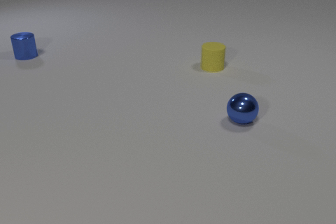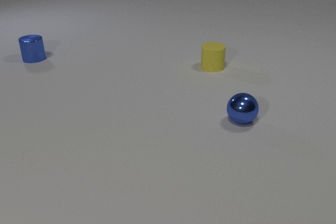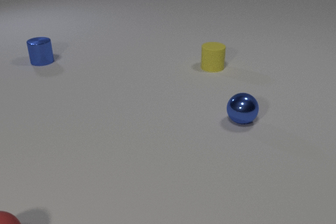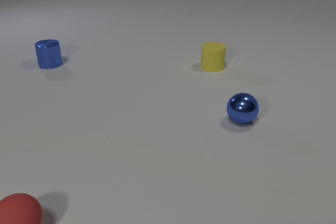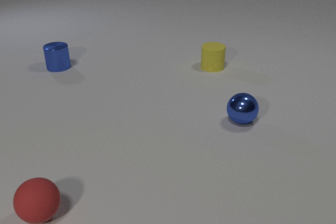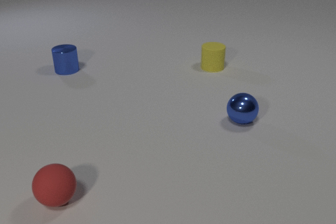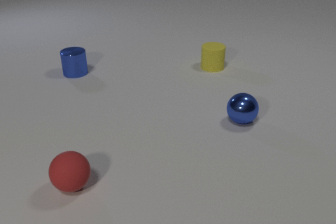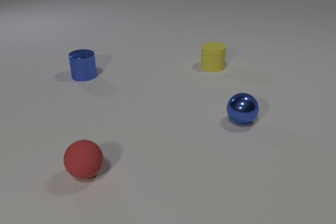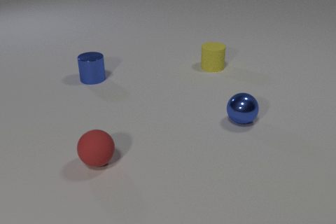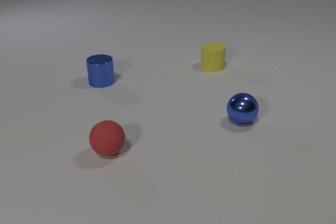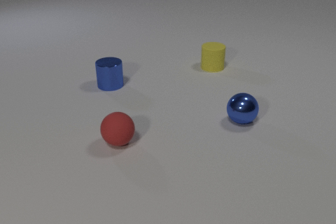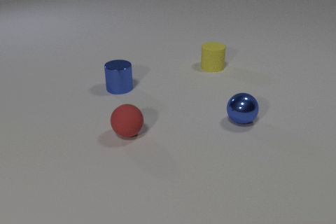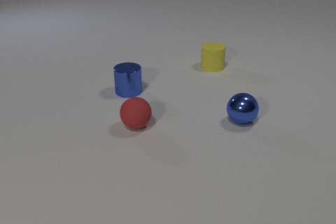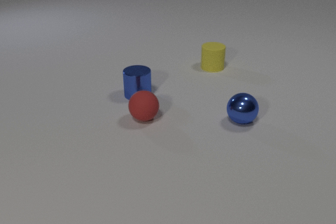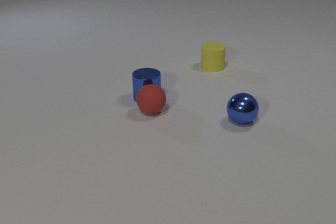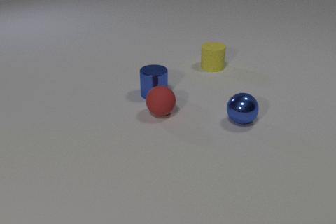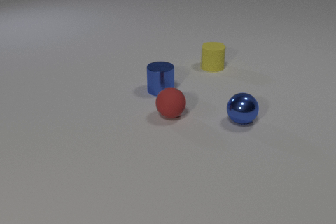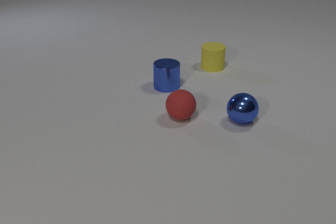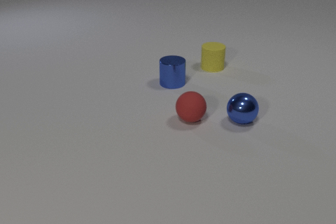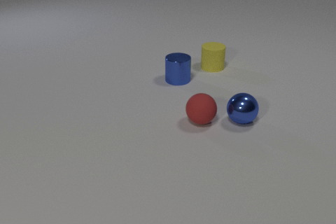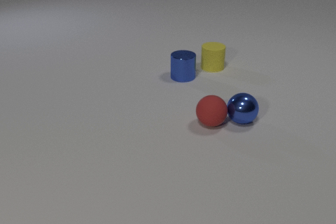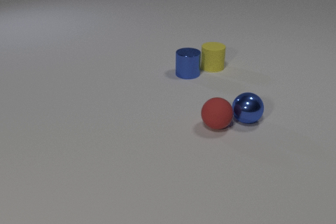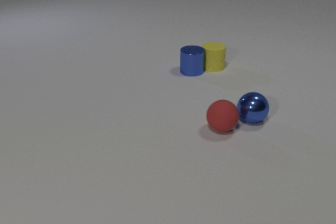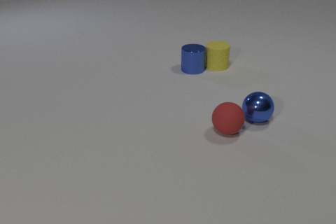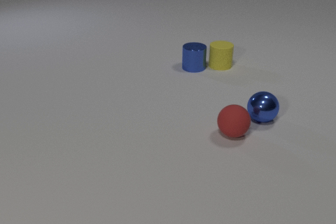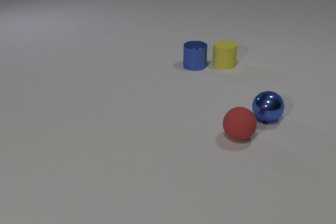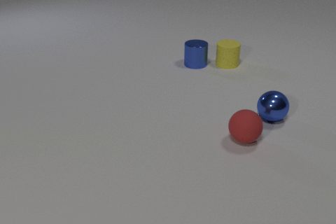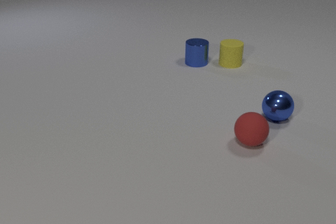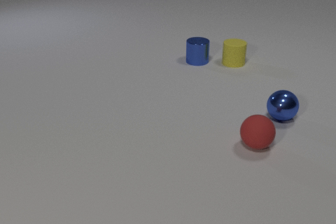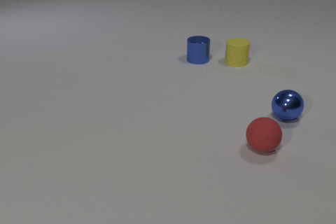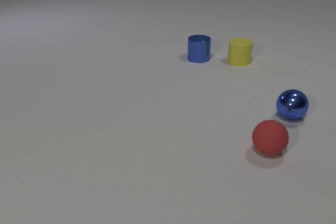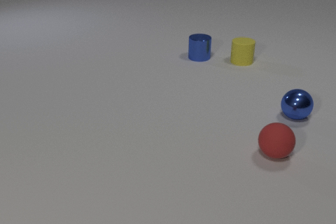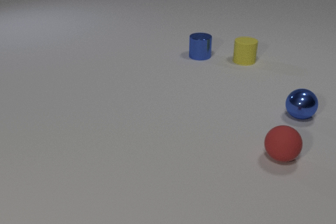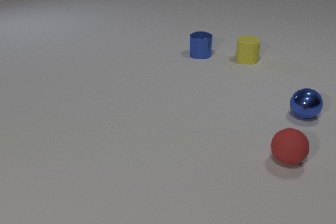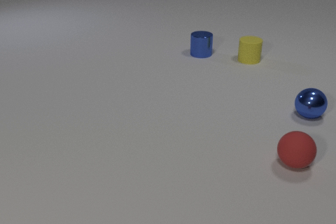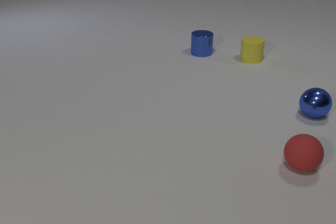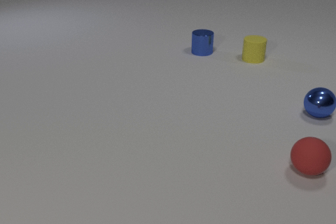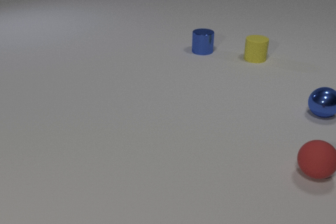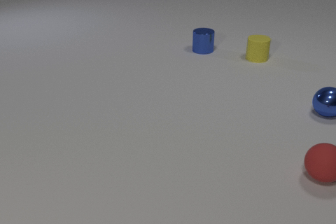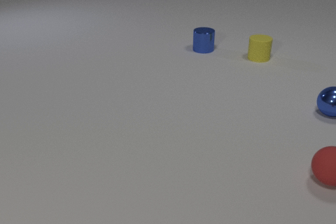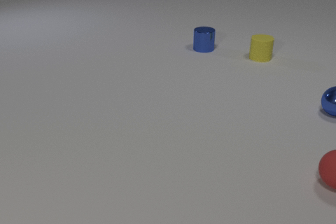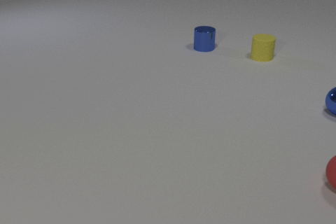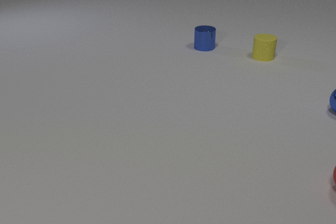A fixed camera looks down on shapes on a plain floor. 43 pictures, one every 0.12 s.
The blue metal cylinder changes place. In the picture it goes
to the right.
The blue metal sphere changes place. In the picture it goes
to the right.
0.00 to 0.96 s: The red rubber sphere comes in at the bottom edge, rolls away from the camera and to the right. The blue metal cylinder slides toward the camera and to the right.
0.96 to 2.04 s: The red rubber sphere rolls to the right and away from the camera. The blue metal cylinder slides to the right. The red rubber sphere and the blue metal cylinder collide.
2.04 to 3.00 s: The red rubber sphere rolls to the right and toward the camera. The blue metal cylinder slides away from the camera and to the right. The yellow rubber cylinder slides to the right and away from the camera. The blue metal sphere rolls to the right. The red rubber sphere and the blue metal sphere collide. The blue metal cylinder and the yellow rubber cylinder collide.
3.00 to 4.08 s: The red rubber sphere rolls to the right and toward the camera. The blue metal cylinder slides away from the camera. The yellow rubber cylinder slides to the right and away from the camera. The blue metal sphere rolls to the right and away from the camera.
4.08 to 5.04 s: The red rubber sphere rolls to the right and toward the camera. The blue metal cylinder slides away from the camera. The yellow rubber cylinder slides to the right and away from the camera. The blue metal sphere rolls to the right and away from the camera.
What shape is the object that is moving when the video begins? cylinder.
How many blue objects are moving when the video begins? 1.
Are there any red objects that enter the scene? yes.
